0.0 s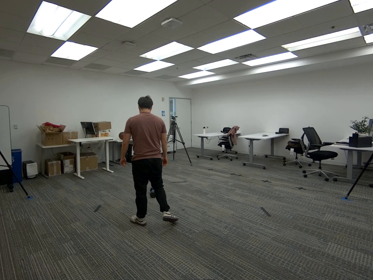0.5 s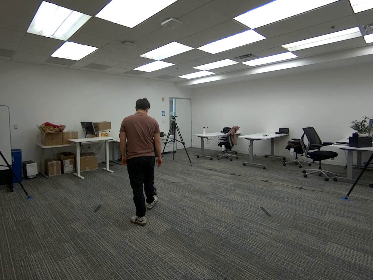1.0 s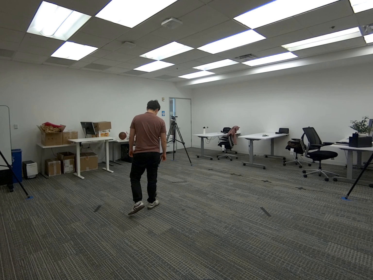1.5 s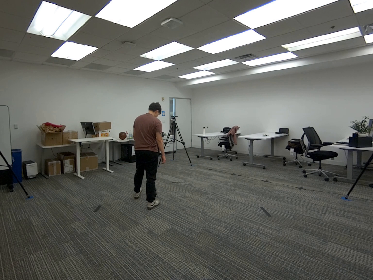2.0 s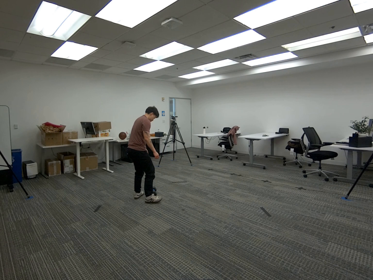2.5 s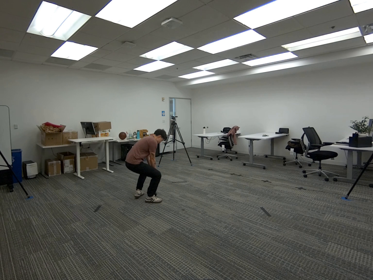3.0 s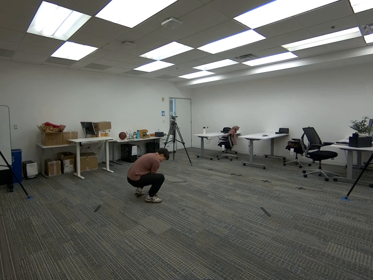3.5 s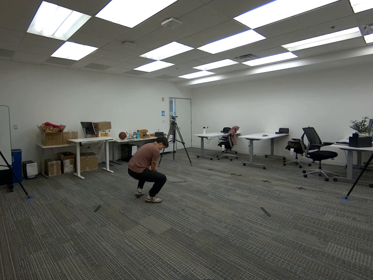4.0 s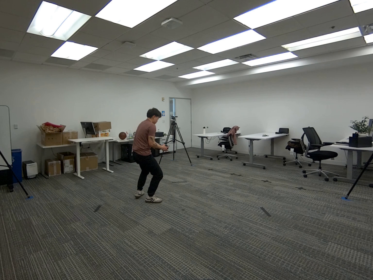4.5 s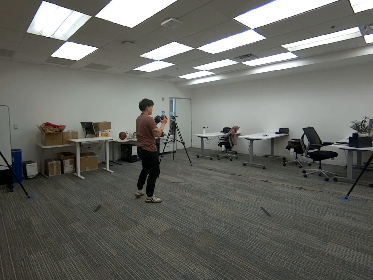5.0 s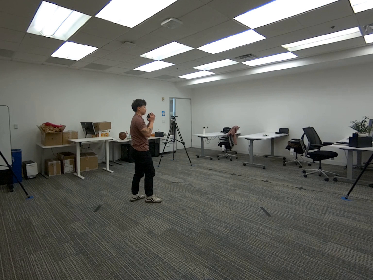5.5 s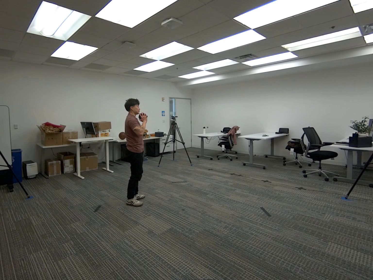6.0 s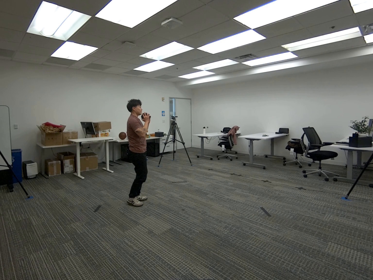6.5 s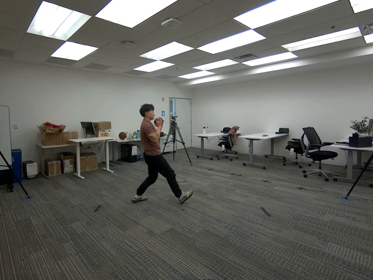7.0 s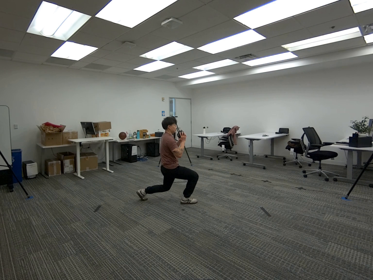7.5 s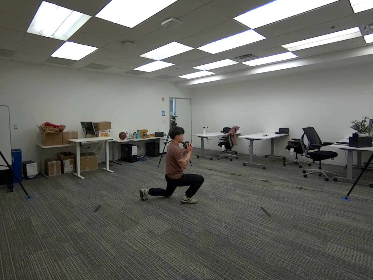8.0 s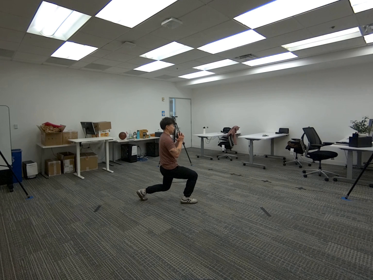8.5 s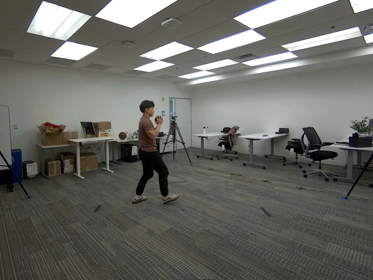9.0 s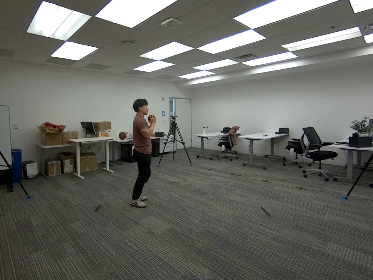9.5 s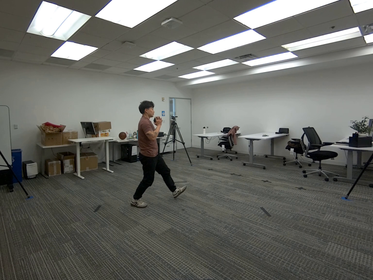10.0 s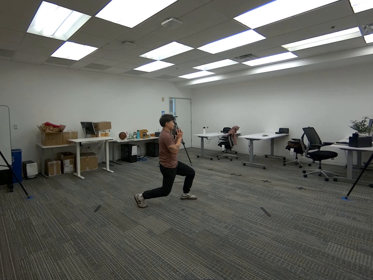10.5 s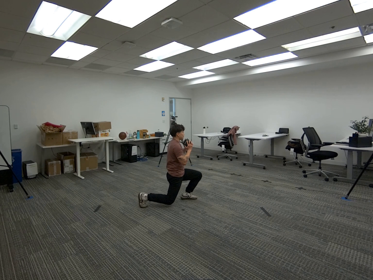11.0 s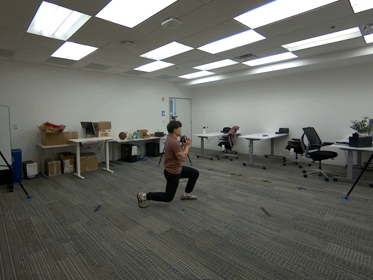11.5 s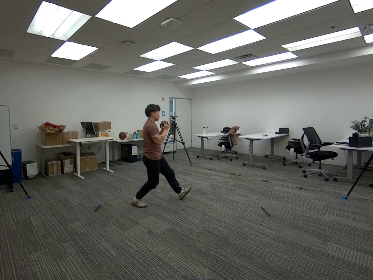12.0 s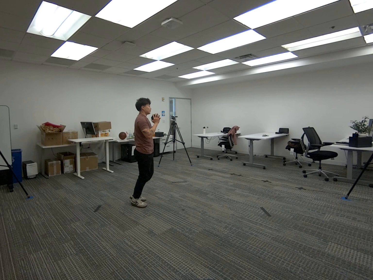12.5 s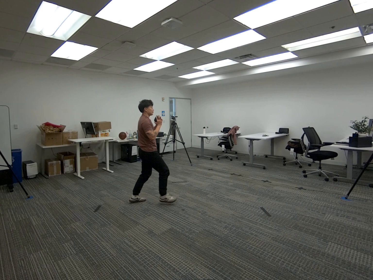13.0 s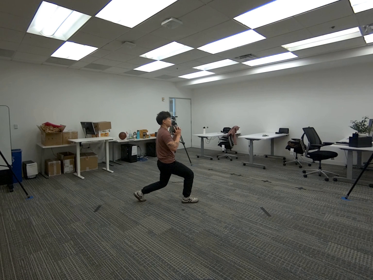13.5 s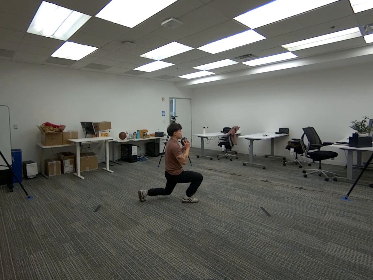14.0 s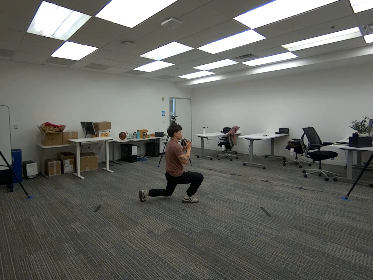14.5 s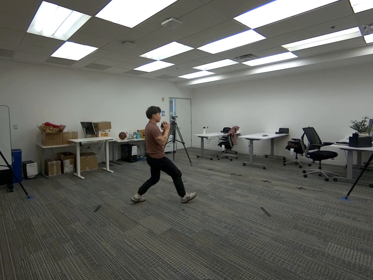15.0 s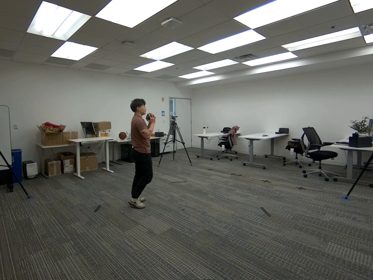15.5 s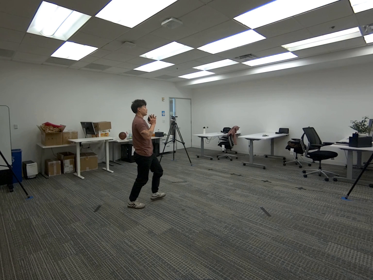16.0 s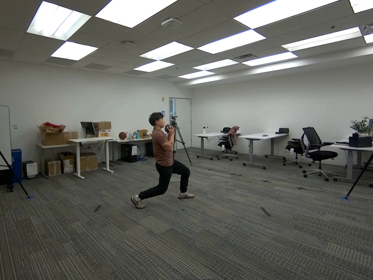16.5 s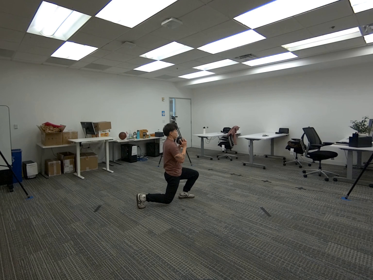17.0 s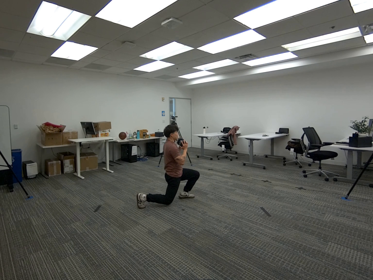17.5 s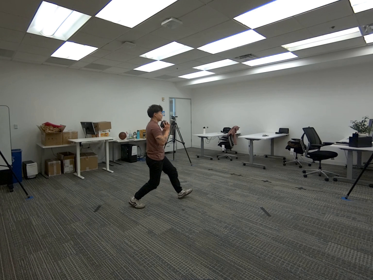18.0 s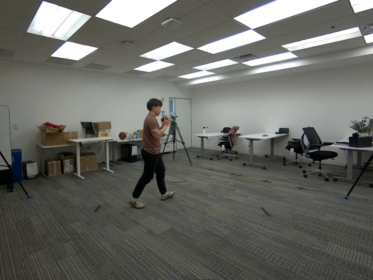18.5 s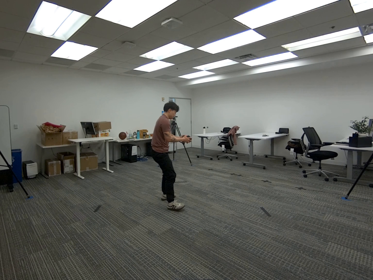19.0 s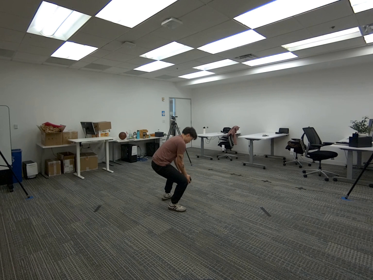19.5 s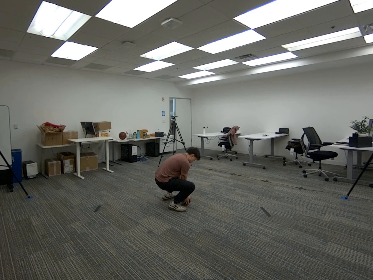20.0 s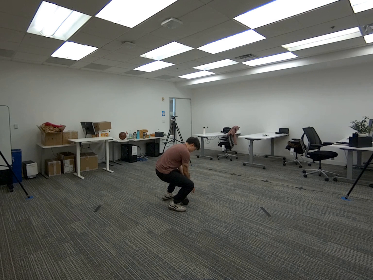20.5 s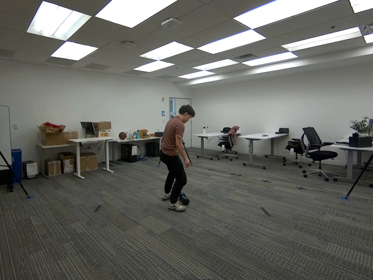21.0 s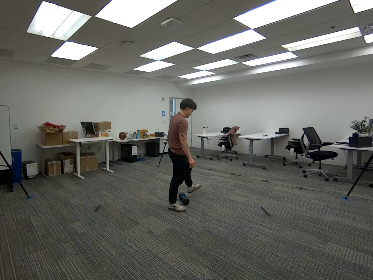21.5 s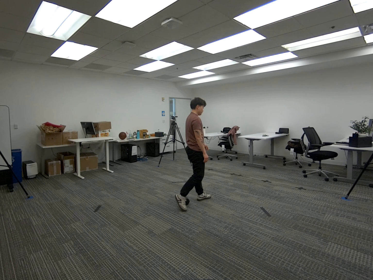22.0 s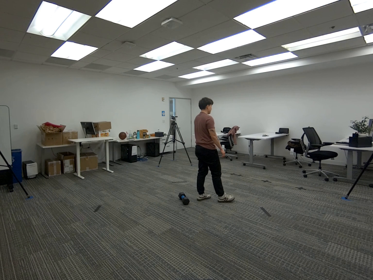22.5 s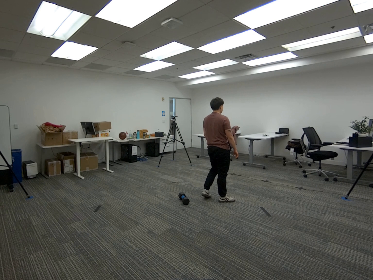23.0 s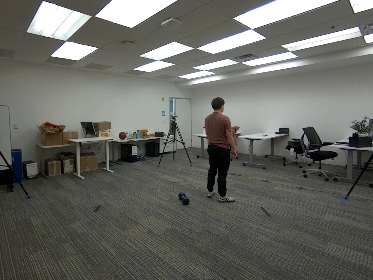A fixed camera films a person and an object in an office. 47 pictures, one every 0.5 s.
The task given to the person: Walk to the dumbbell, grasp it with both hands, and perform alternating lunges while holding it. Continue until finished, then place the dumbbell on the ground.
